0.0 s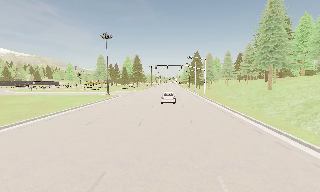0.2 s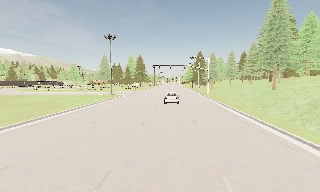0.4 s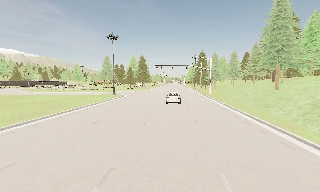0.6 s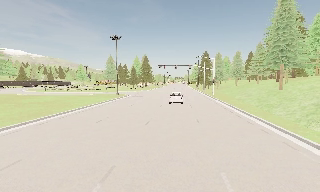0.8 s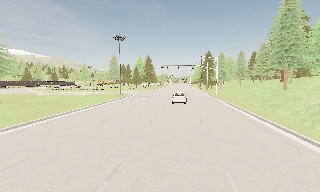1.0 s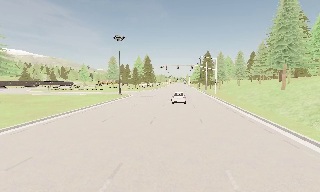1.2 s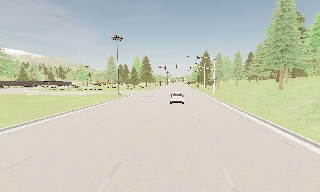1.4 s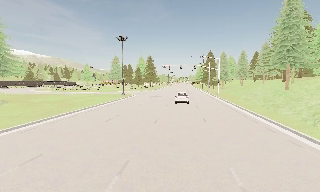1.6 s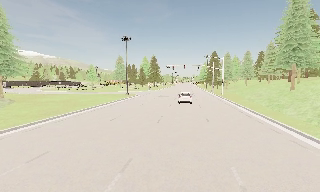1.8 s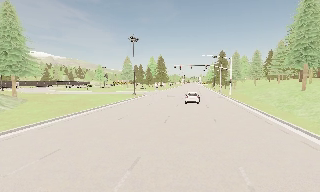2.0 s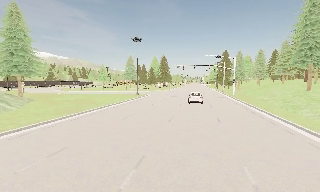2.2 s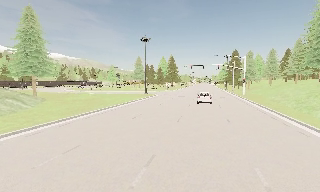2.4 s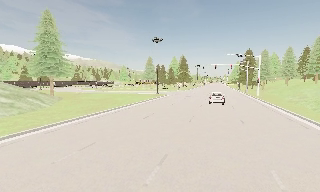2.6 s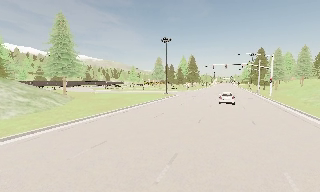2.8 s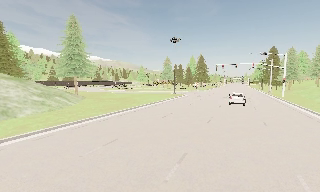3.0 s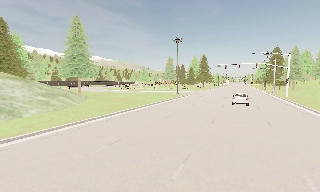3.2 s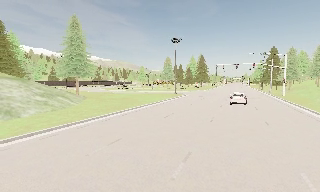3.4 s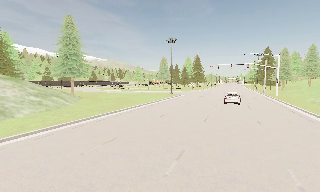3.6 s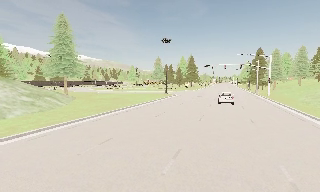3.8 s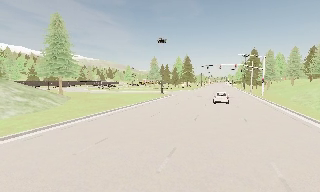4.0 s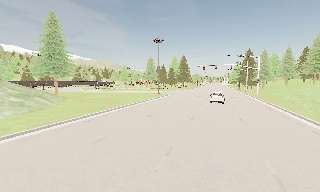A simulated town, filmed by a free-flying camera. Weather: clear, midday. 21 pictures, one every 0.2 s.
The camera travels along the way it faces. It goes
backward.
0.0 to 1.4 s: The camera travels backward, about 0.5 m, so what stands in front gets smaller.
1.4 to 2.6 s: The camera pans to its left, which is counterclockwise from overhead, by about 15 degrees.
2.6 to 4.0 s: The camera travels backward, about 0.5 m, so what stands in front gets smaller.
The film runs backward here.
